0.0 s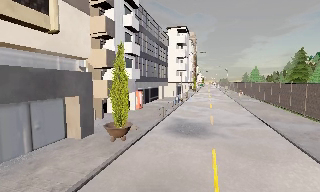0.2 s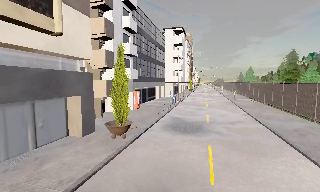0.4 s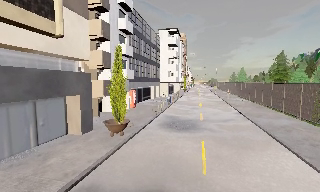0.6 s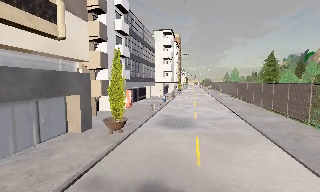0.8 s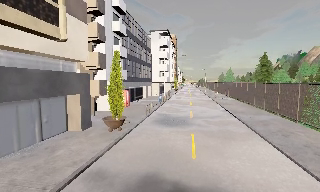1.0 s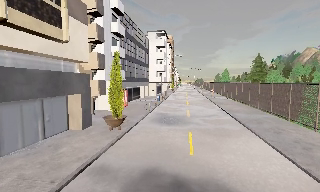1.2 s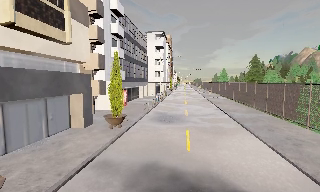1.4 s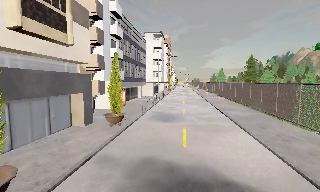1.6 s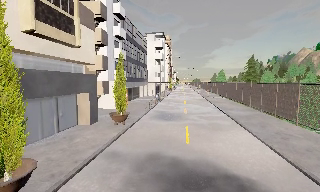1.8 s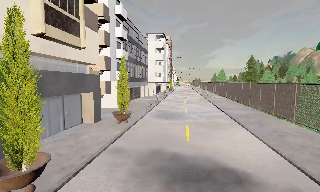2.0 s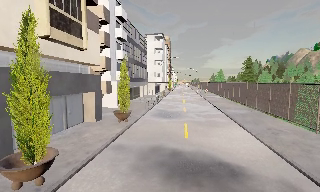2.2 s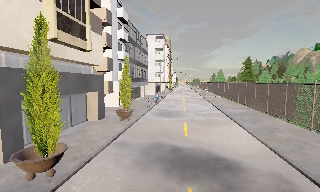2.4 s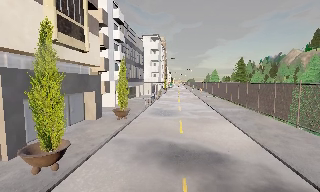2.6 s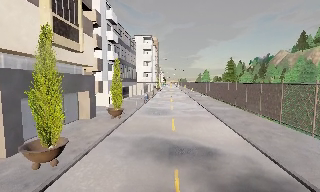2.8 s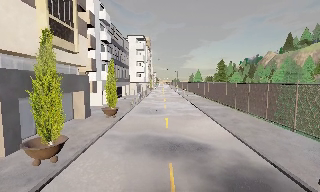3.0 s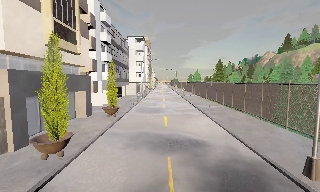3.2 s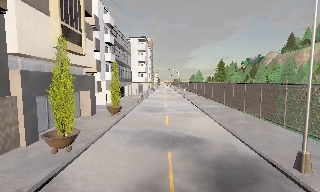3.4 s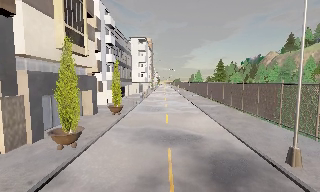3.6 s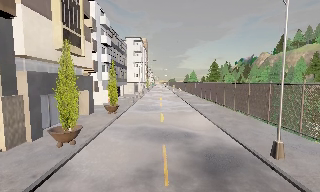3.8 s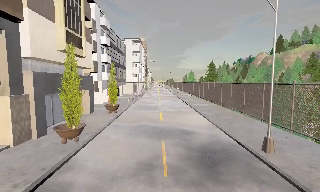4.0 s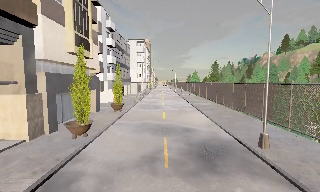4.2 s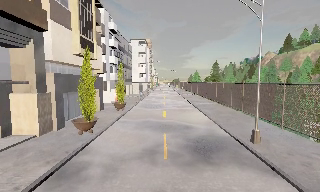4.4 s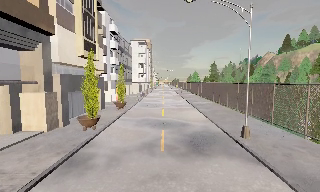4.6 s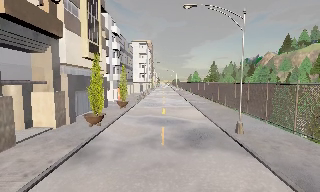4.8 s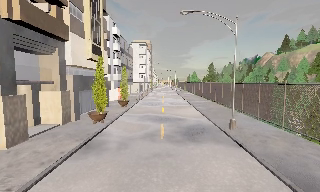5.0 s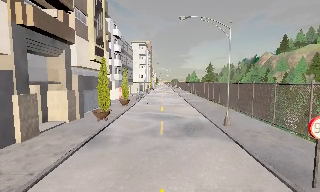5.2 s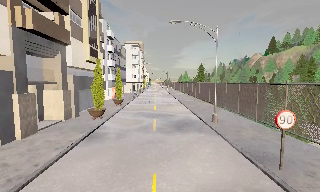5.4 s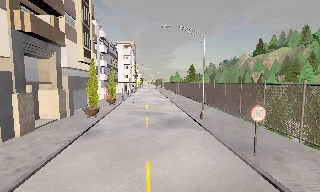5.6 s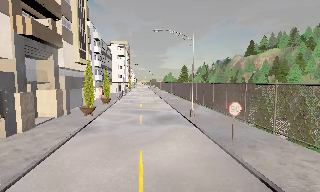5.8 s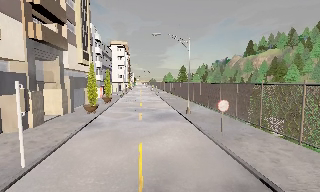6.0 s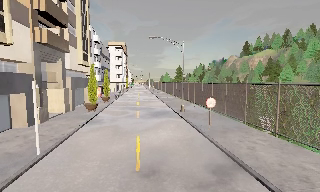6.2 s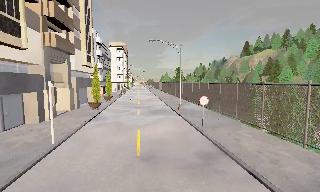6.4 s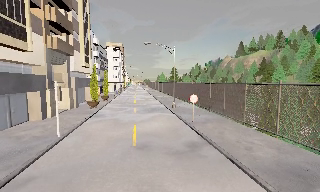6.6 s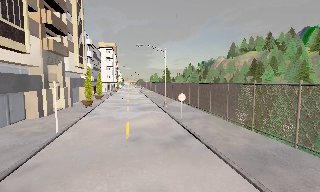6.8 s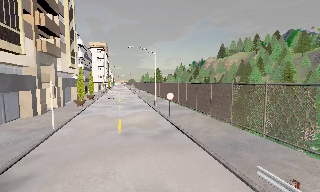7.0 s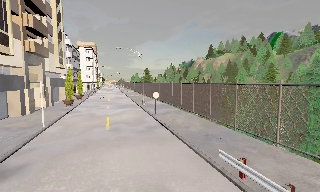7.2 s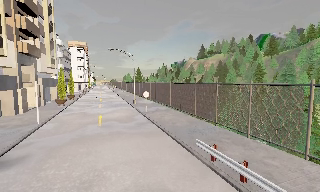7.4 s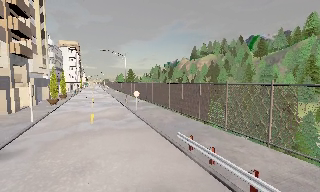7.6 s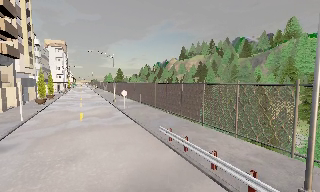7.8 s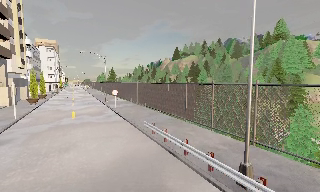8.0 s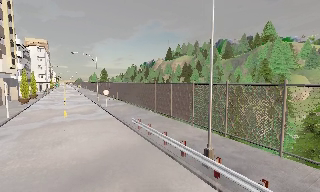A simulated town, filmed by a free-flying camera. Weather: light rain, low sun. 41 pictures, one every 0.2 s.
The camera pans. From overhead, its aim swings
clockwise.
The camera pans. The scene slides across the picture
to the left.
0.0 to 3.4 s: The camera swings to its right by about 15 degrees, and the scene slides to the left. It travels backward, about 8 m, so what stands in front gets smaller.
3.4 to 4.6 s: The camera travels backward, about 4 m, so what stands in front gets smaller. It gains speed.
4.6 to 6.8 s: The camera pans to its right, which is clockwise from overhead, by about 15 degrees. It travels backward, about 11 m, so what stands in front gets smaller.
6.8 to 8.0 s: The camera pans to its right, which is clockwise from overhead, by about 15 degrees. It travels backward and to its right, about 7 m, so what stands in front gets smaller.
The film runs backward here.
